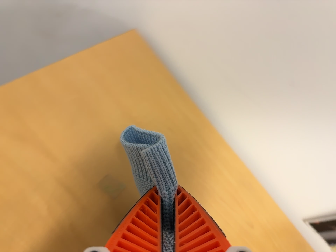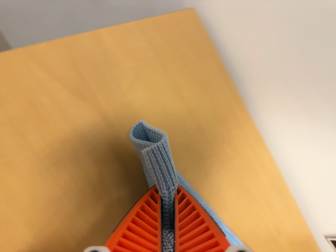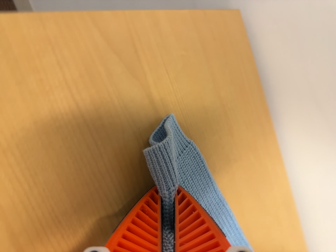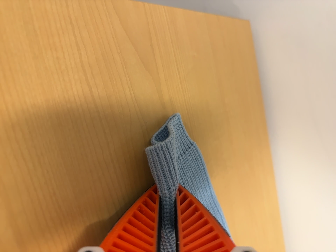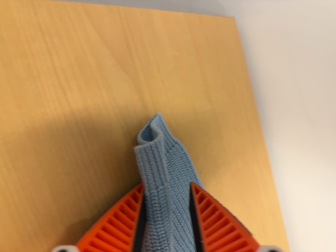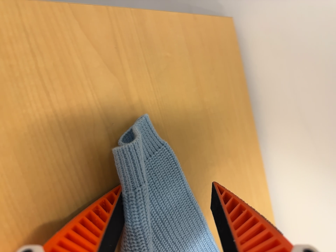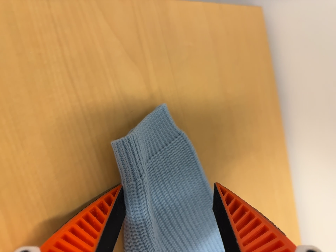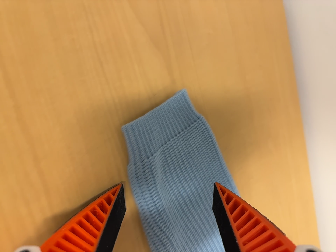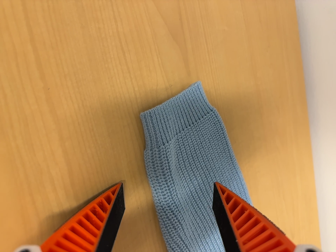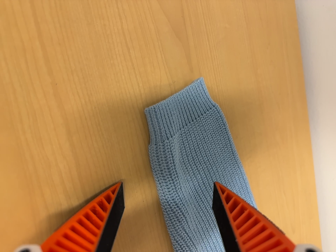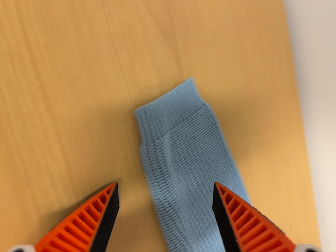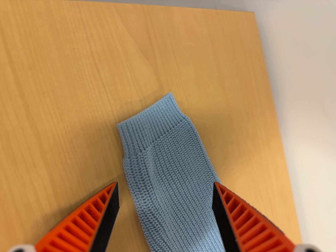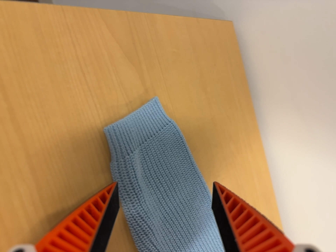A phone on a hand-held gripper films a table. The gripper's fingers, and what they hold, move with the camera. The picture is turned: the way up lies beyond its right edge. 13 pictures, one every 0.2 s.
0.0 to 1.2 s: The camera travels to its left, about 8 cm, so close, fixed things drift to the right. It rolls about its line of sight by about 30 degrees, and the scene rotates clockwise.
1.2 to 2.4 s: The camera travels backward, about 6 cm, so what stands in front gets smaller.
The film runs backward here.
